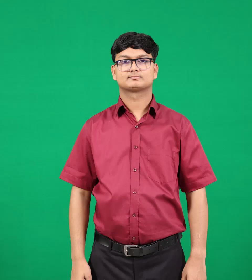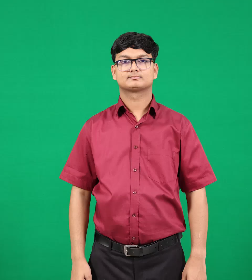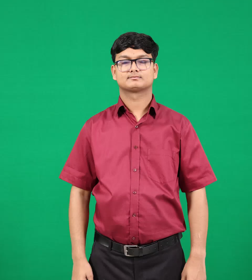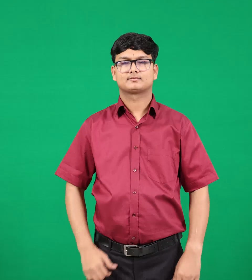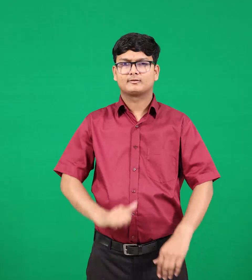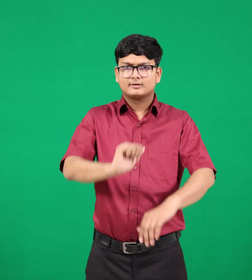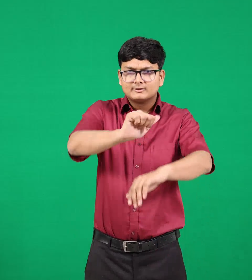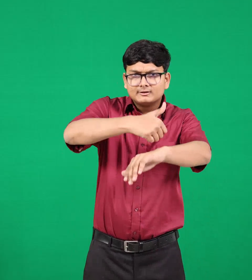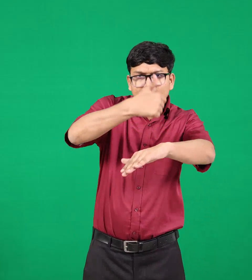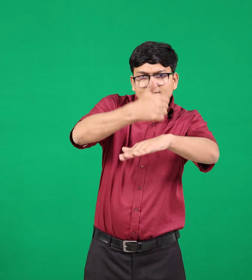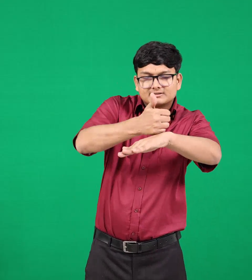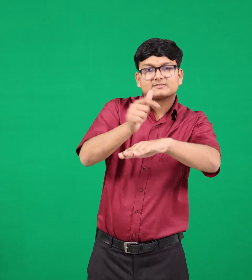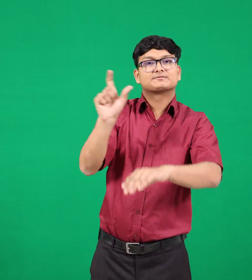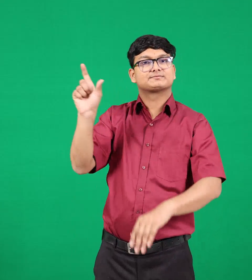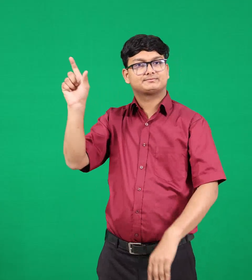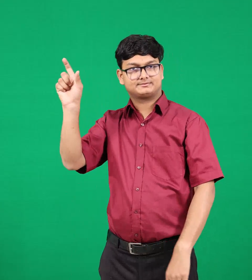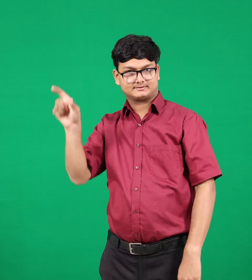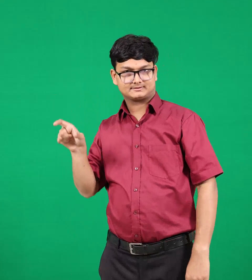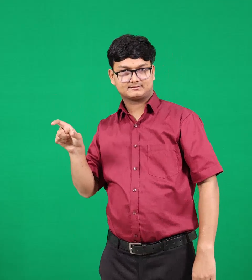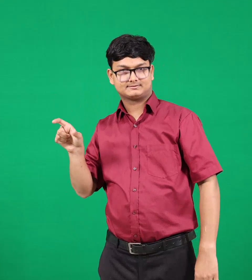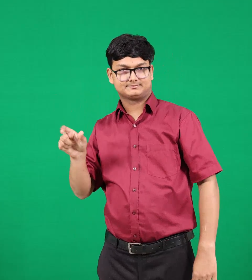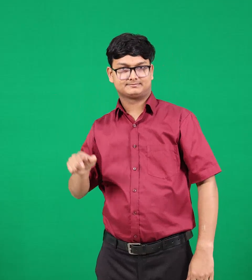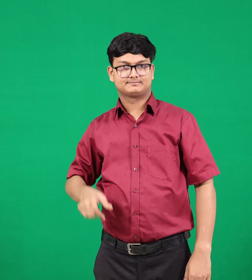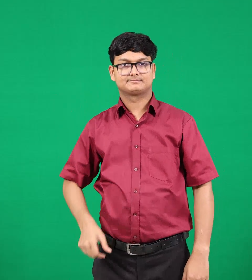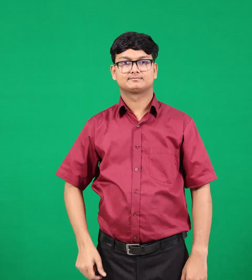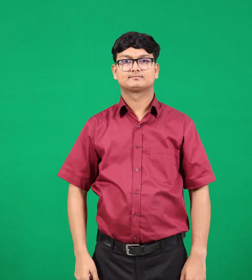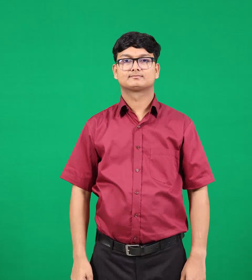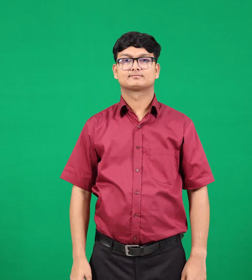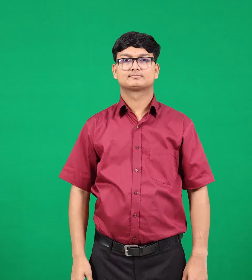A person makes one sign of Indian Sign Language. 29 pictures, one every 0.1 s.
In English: founder
